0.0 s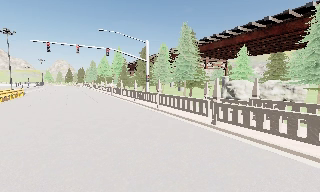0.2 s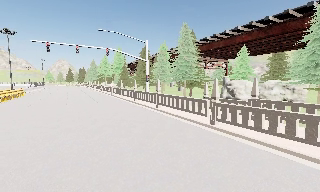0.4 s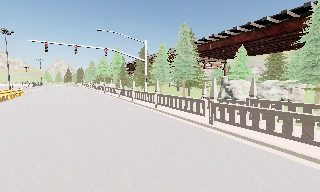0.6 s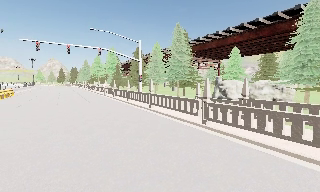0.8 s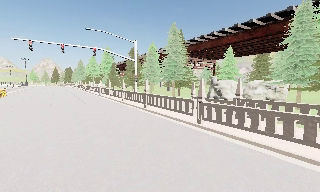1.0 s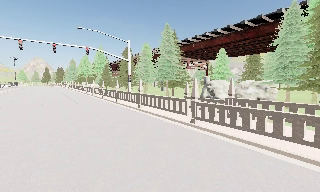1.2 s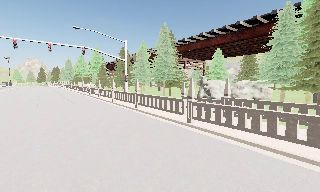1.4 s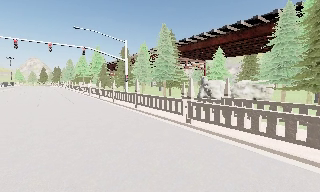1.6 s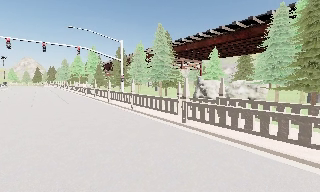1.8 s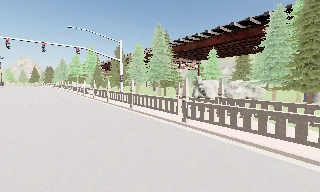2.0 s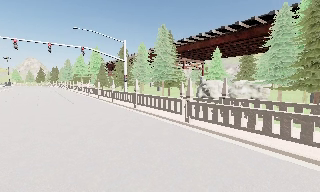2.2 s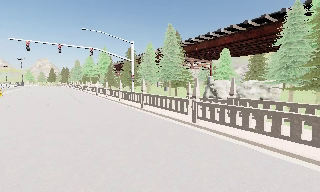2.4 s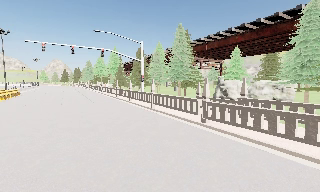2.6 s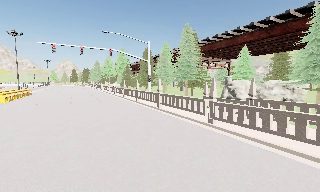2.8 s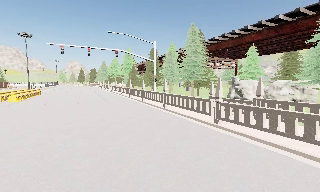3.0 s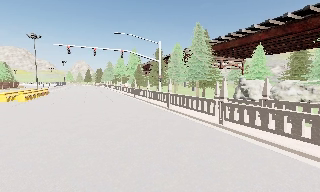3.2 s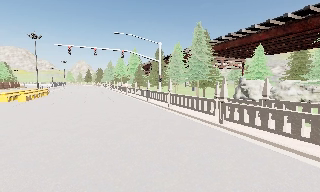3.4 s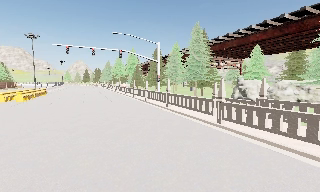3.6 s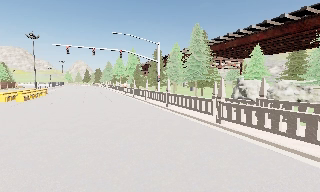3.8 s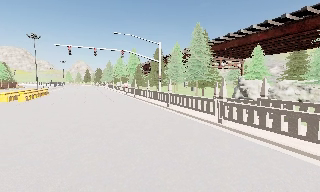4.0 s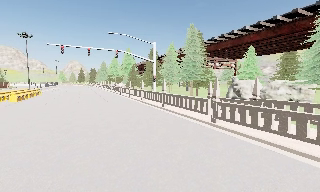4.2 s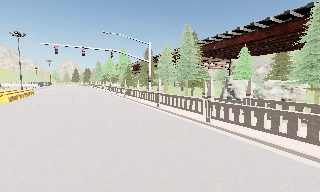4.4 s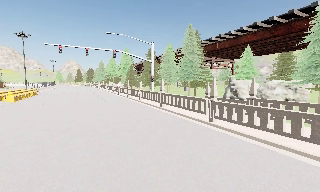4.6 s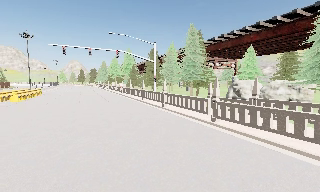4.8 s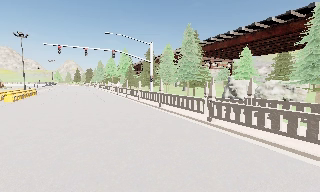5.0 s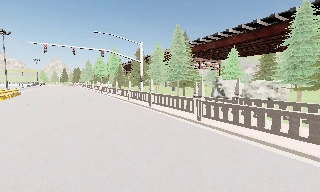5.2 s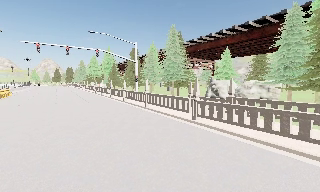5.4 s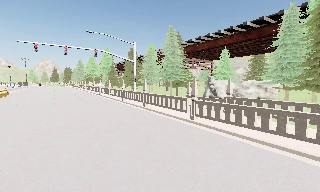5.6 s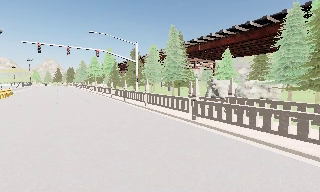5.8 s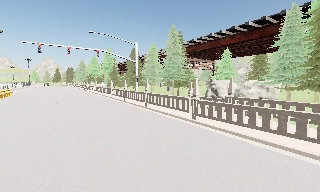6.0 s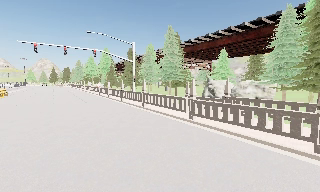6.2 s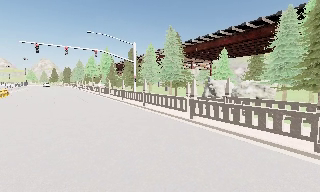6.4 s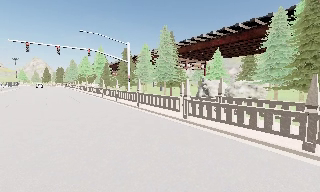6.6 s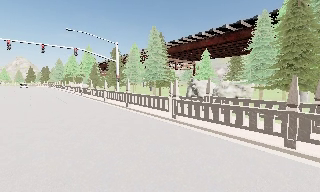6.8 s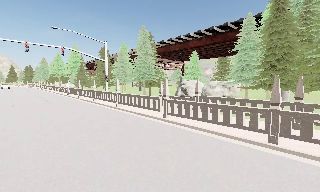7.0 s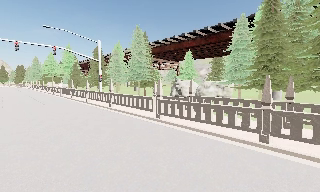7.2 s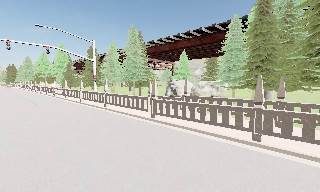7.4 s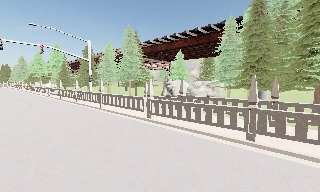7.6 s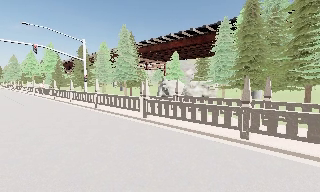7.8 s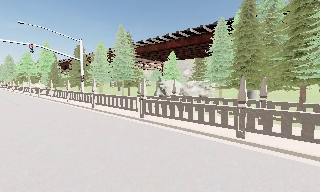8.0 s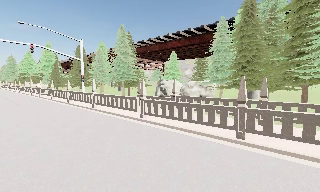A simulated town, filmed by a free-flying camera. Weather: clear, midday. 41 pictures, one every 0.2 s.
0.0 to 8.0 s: The scene slides to the left, as the camera pans about 20 degrees to its right. It travels backward and to its right, about 1.5 m, so what stands in front gets smaller.
The film runs backward here.
